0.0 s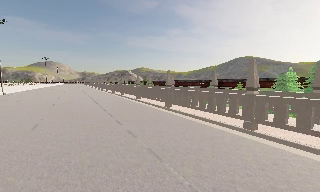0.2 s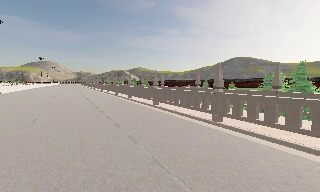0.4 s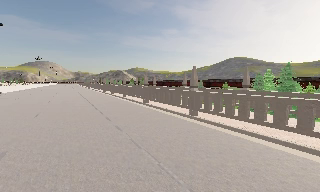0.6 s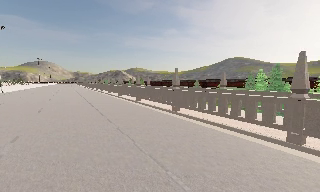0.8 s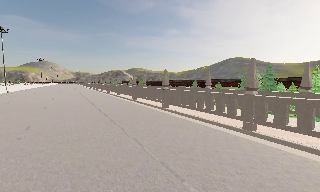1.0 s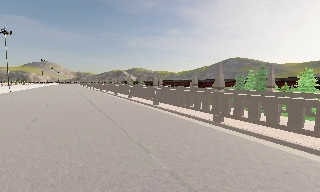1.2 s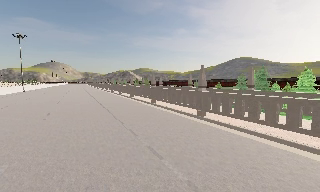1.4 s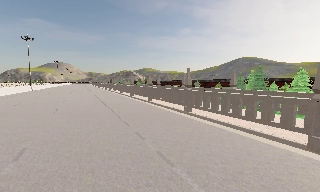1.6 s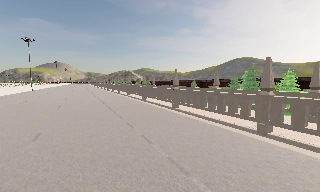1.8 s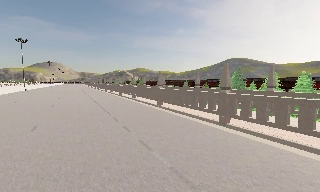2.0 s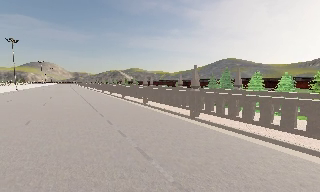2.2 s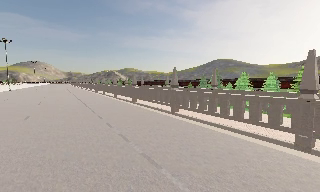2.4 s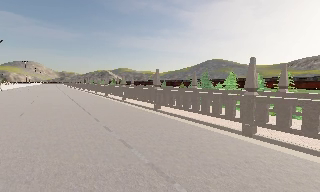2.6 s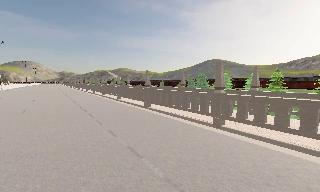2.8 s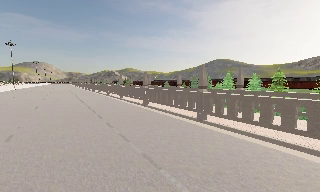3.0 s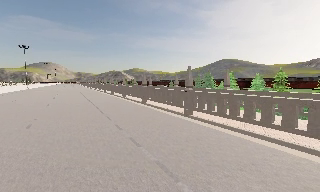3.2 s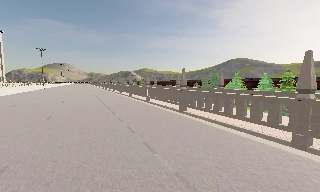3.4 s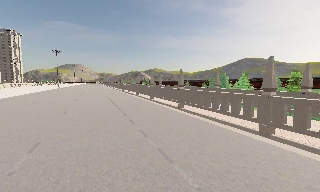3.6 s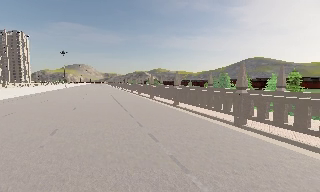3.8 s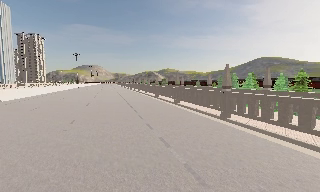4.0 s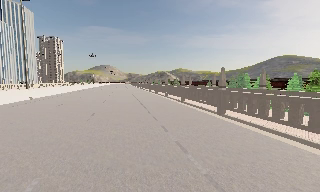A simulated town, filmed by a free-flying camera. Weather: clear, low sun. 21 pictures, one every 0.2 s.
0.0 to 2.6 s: The camera travels backward and to its right, about 19 m, so what stands in front gets smaller.
2.6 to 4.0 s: The camera pans to its left, which is counterclockwise from overhead, by about 20 degrees. It travels backward and to its right, about 10 m, so what stands in front gets smaller.
The film runs backward here.
